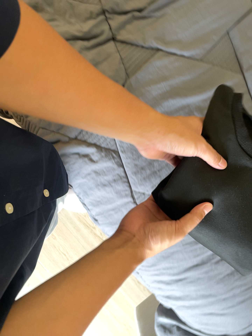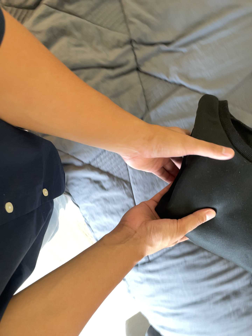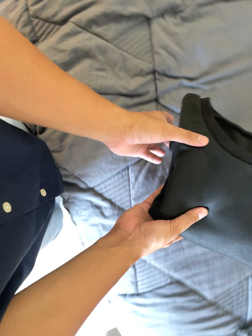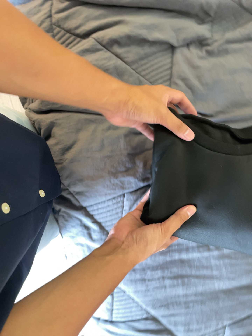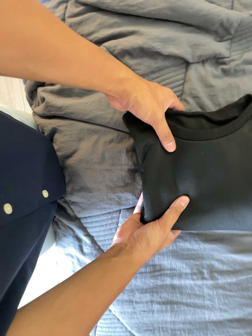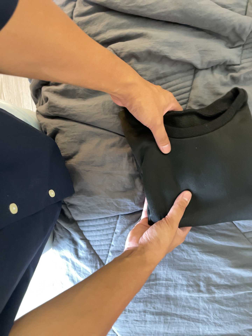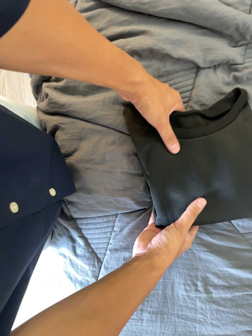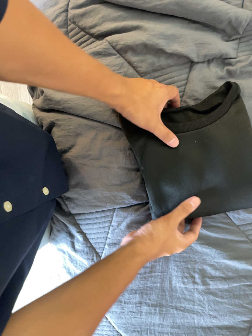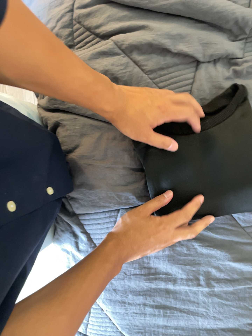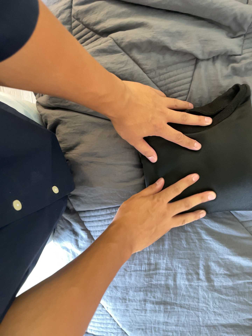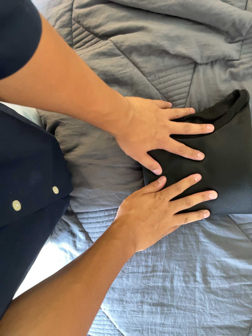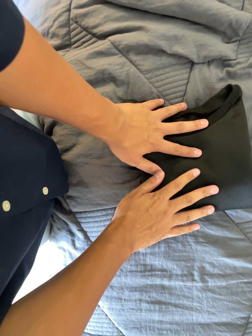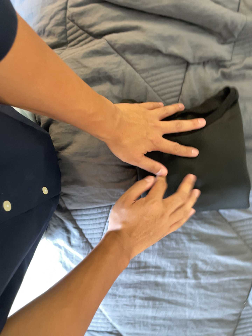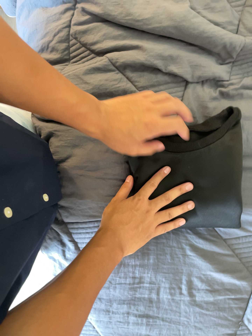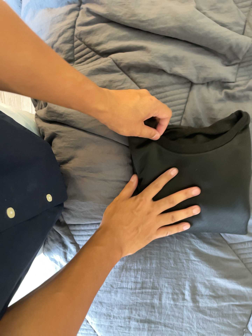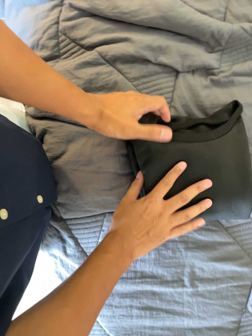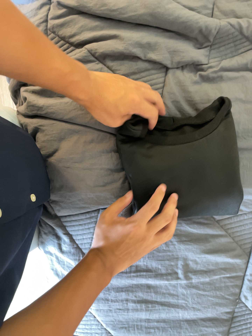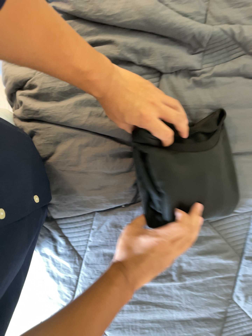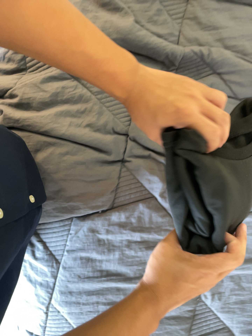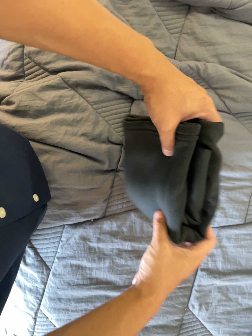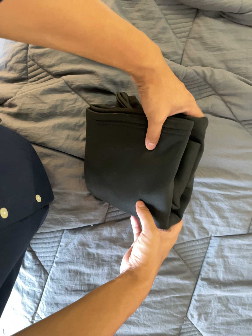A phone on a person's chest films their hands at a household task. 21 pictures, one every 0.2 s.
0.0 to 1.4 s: The camera travels toward the top of its view, about 26 cm, so close, fixed things drift downward. It rolls about its line of sight by about 35 degrees, and the scene rotates clockwise.
1.4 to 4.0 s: The camera travels backward, about 8 cm, so what stands in front gets smaller.
The film runs backward here.
